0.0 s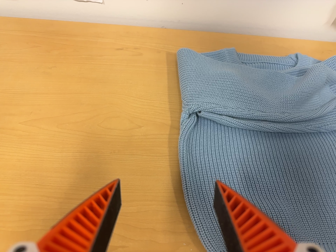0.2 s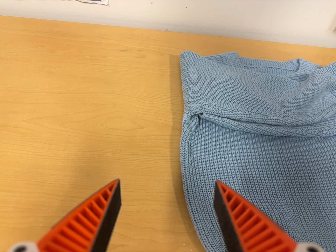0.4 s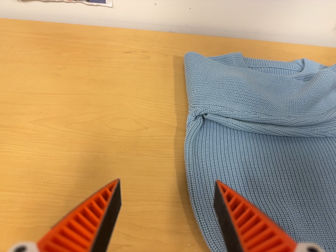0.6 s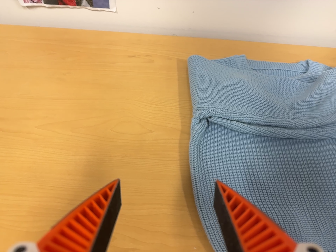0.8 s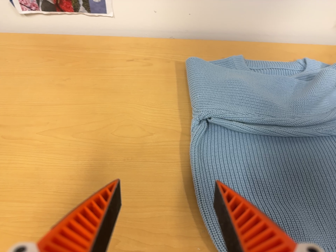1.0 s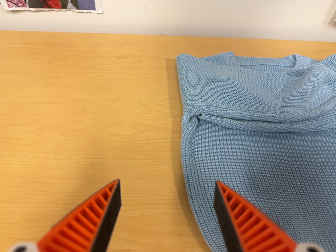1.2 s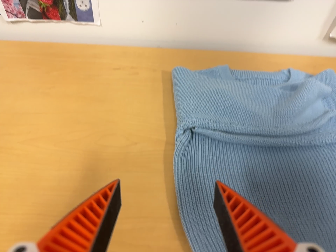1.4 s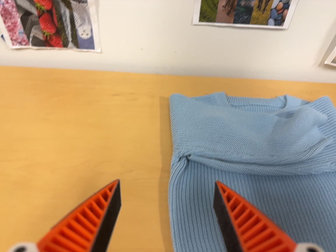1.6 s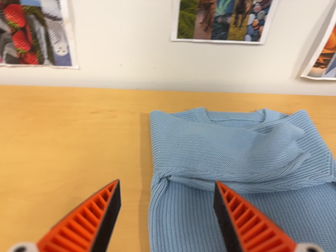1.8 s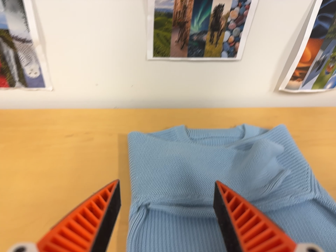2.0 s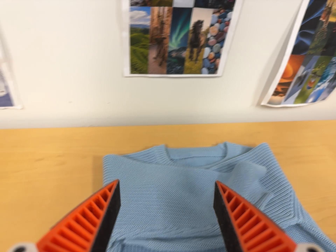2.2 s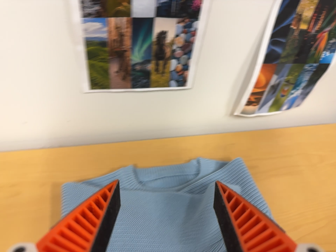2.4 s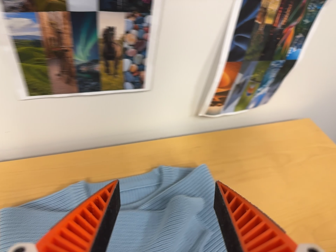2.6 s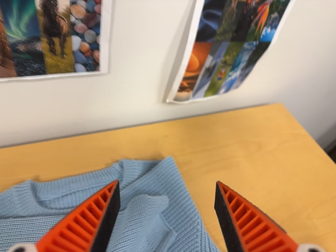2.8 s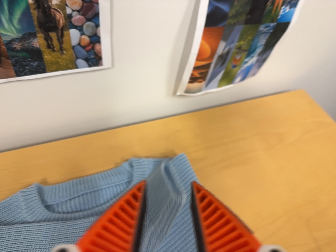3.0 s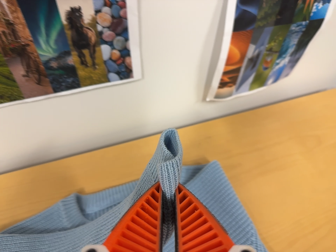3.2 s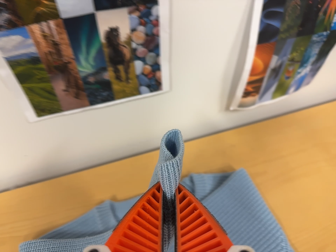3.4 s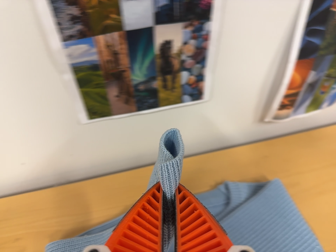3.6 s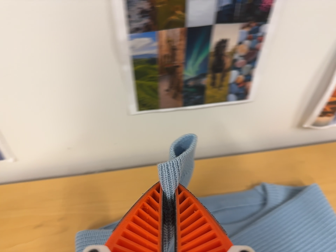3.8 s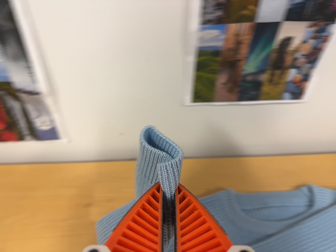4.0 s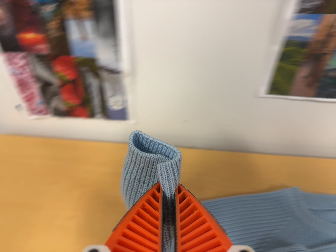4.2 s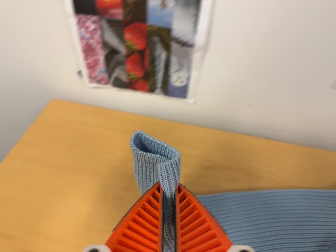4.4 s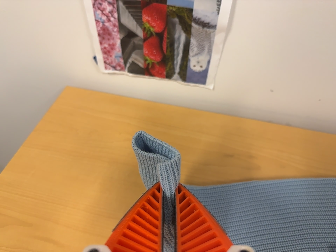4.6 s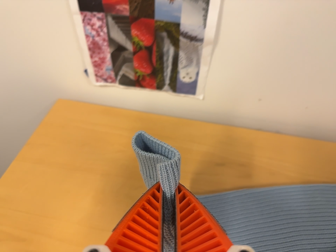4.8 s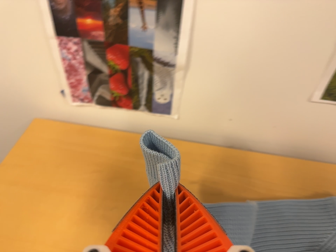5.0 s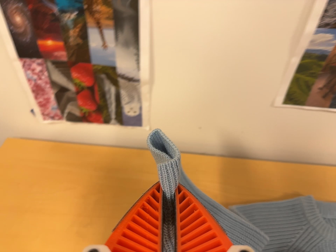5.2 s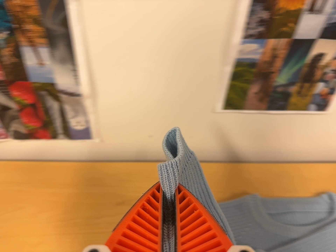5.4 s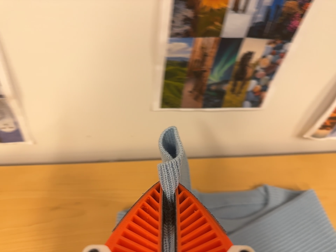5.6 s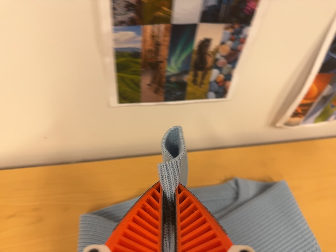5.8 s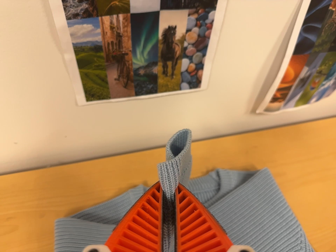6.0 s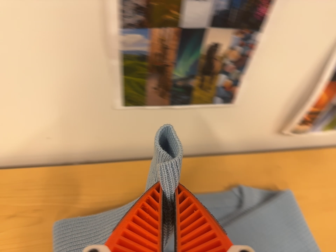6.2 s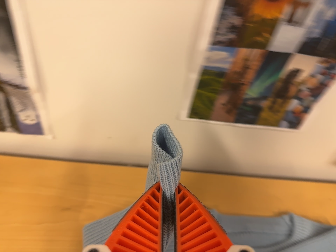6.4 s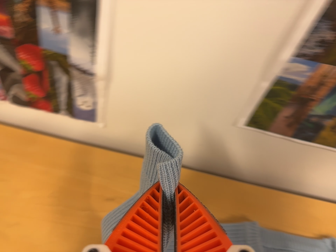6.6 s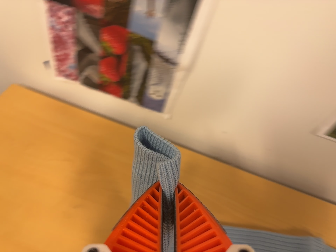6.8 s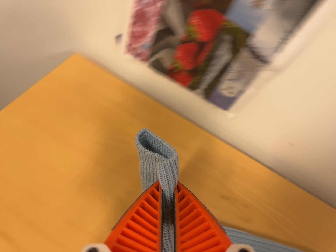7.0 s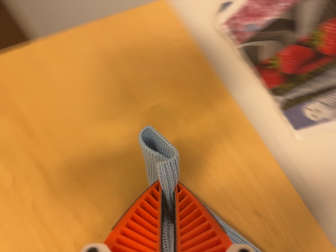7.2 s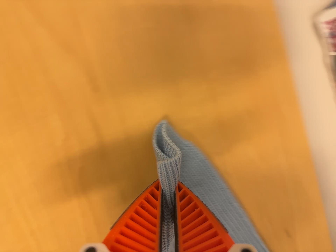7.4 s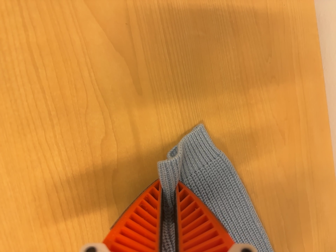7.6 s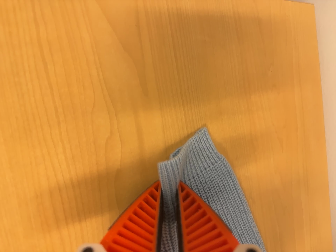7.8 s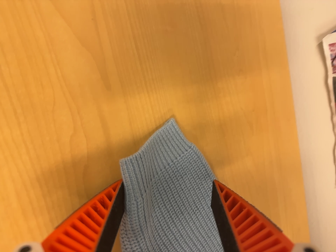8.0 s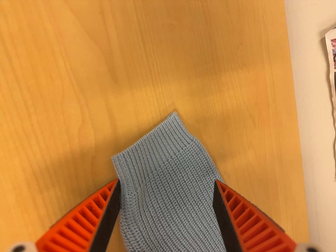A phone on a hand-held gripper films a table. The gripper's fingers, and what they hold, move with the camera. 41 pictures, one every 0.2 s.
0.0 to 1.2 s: The camera shifts only a little, or ends up much as it began.
1.2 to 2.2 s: The camera swings to its right by about 15 degrees, and the scene slides to the left. It travels toward the top of its view, to its right and forward, about 20 cm, so close, fixed things drift downward.
2.2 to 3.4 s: The camera travels forward and toward the top of its view, about 10 cm, so what stands in front looms larger.
3.4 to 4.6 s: The scene slides to the right, as the camera pans about 20 degrees to its left. It travels to its left, about 26 cm, so close, fixed things drift to the right. It rolls about its line of sight by about 20 degrees, and the scene rotates clockwise.
4.6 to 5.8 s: The camera pans to its right by about 20 degrees. It travels to its right, about 24 cm, so close, fixed things drift to the left. It rolls about its line of sight by about 15 degrees, and the scene rotates counterclockwise.
5.8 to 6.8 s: The camera swings to its left by about 20 degrees, and the scene slides to the right. It travels to its left, about 32 cm, so close, fixed things drift to the right. It rolls about its line of sight by about 40 degrees, and the scene rotates clockwise.
6.8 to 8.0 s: The camera travels to its left, about 20 cm, so close, fixed things drift to the right. Its aim tips toward the bottom of its view by about 15 degrees, and the scene shifts upward. It rolls about its line of sight by about 45 degrees, and the scene rotates clockwise.
The film runs backward here.
